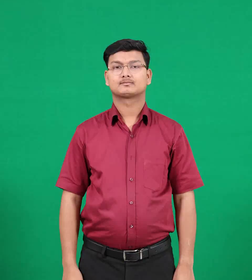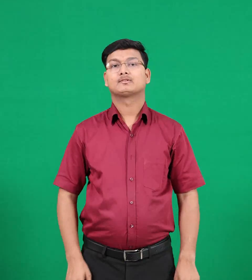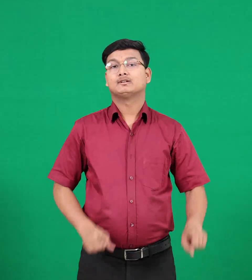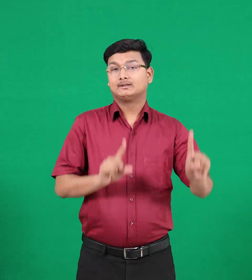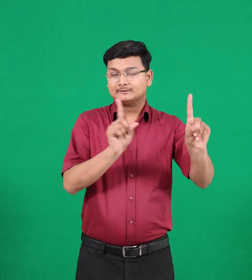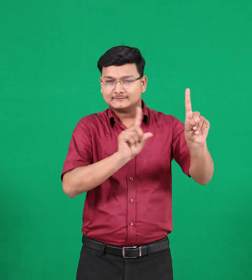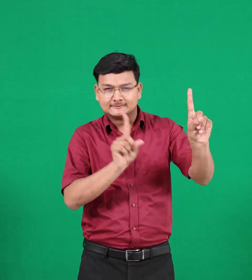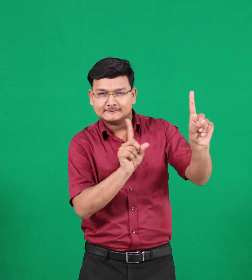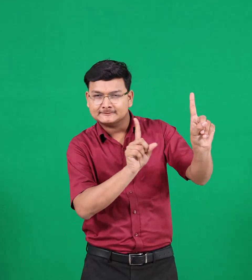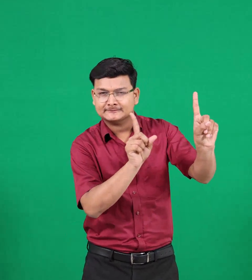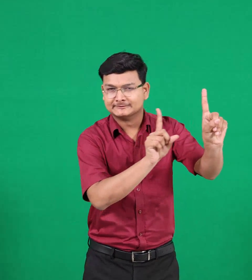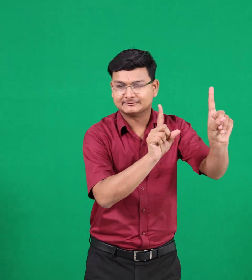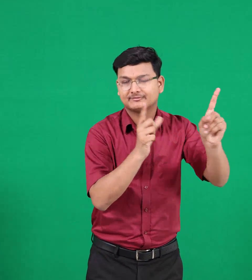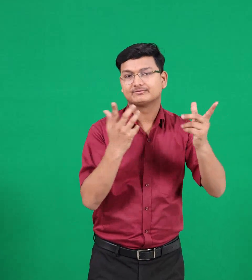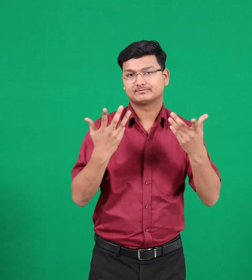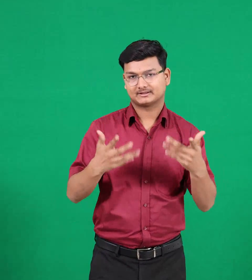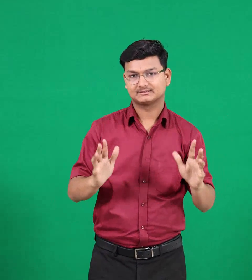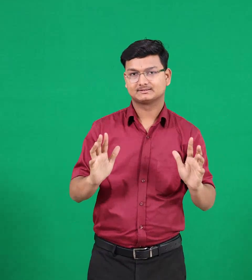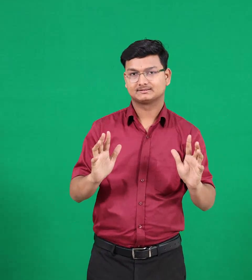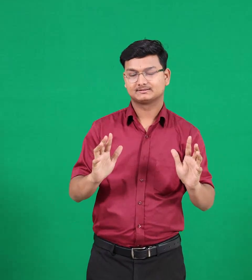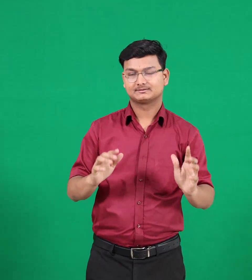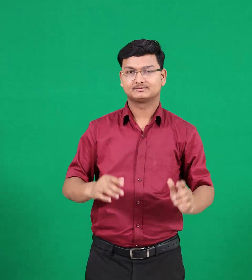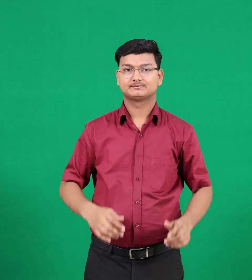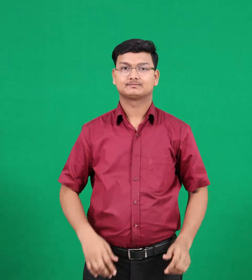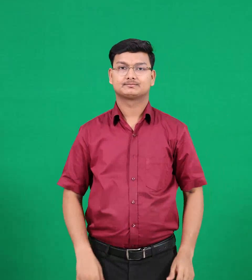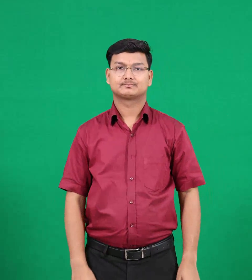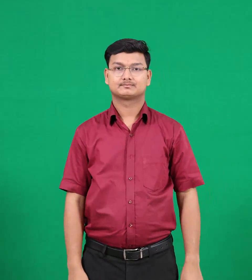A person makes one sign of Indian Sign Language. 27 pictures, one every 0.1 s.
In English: chased
